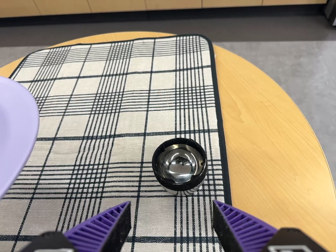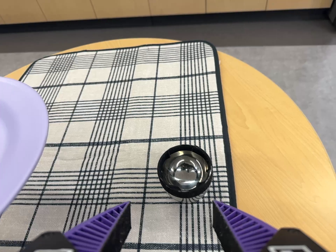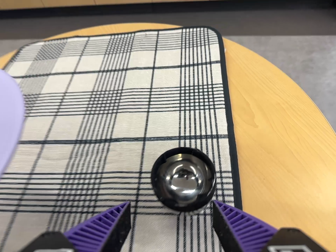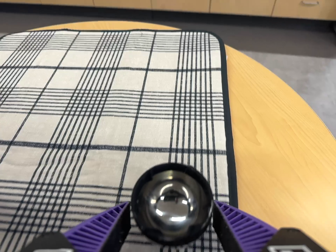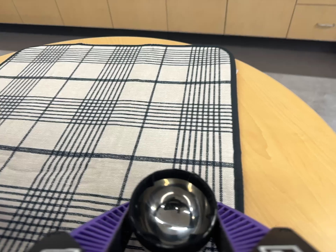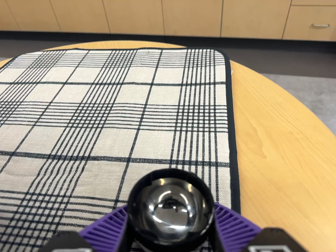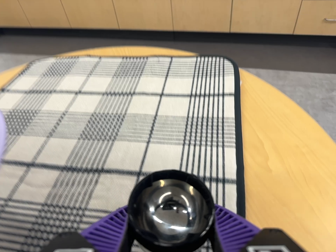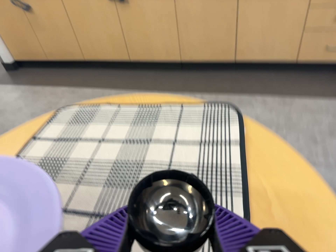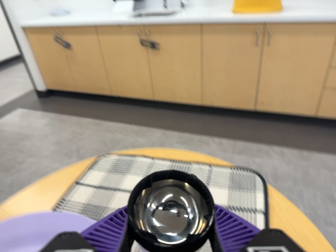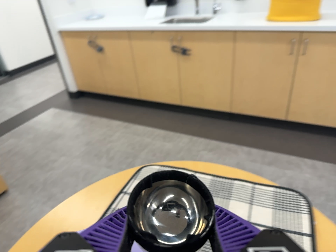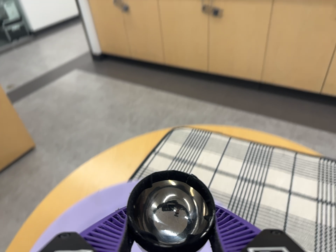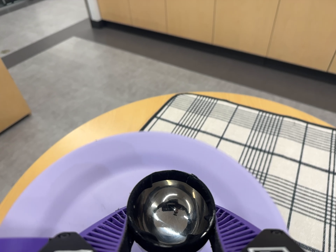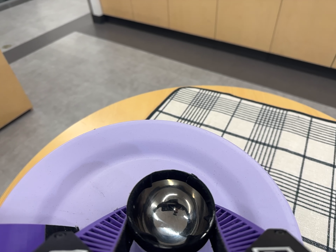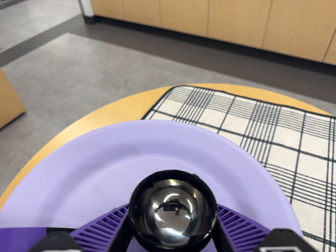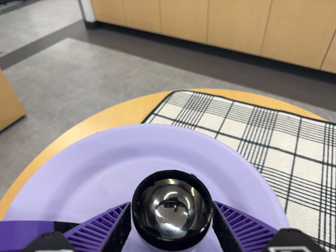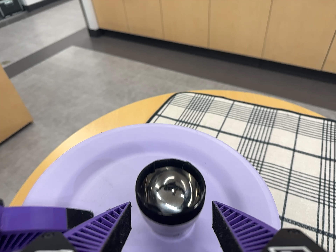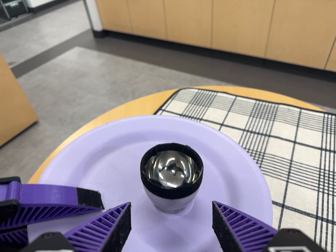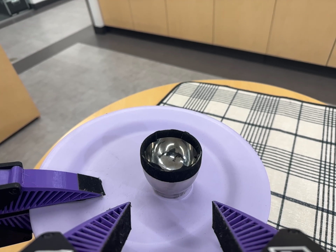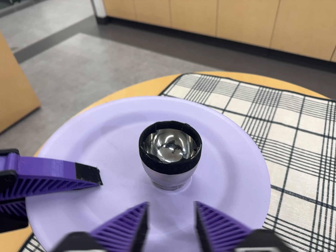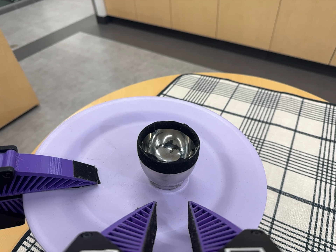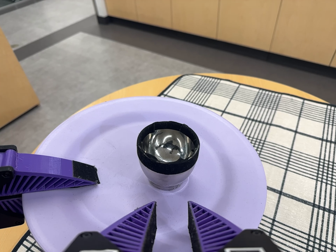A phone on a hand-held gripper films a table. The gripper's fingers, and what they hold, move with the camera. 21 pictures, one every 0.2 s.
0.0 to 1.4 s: The camera travels toward the top of its view, about 9 cm, so close, fixed things drift downward. Its aim tips toward the top of its view by about 10 degrees, and the scene shifts downward.
1.4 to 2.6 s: The camera swings to its left by about 10 degrees, and the scene slides to the right. It travels to its left, about 18 cm, so close, fixed things drift to the right. It rolls about its line of sight by about 15 degrees, and the scene rotates clockwise.
2.6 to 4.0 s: The camera travels toward the bottom of its view and backward, about 7 cm, so close, fixed things drift upward.
The film runs backward here.
